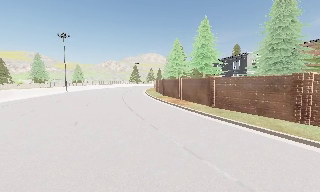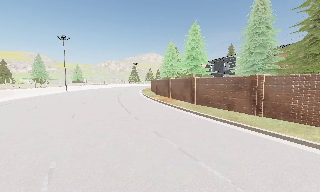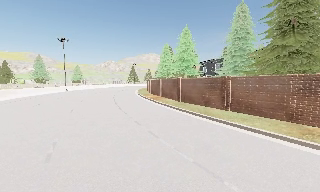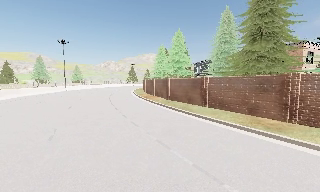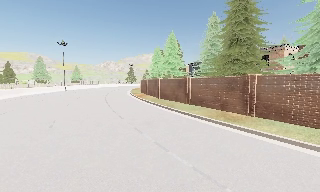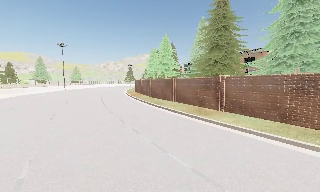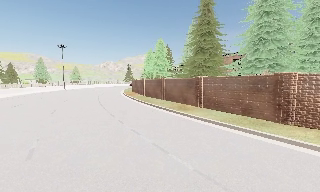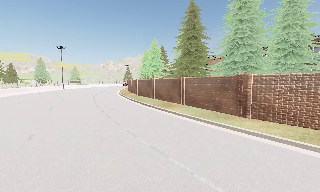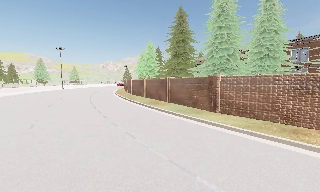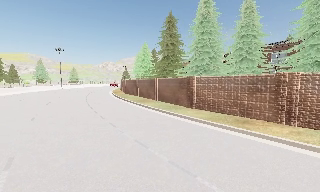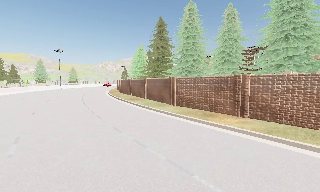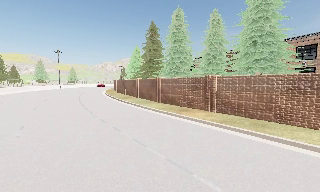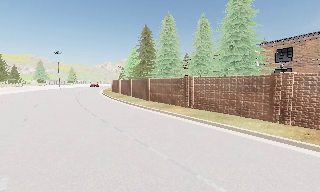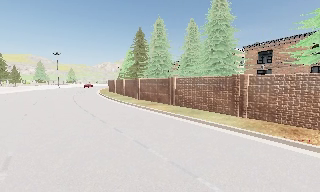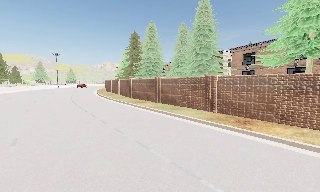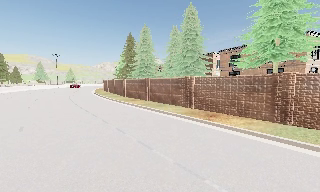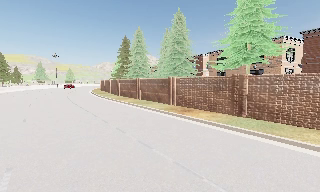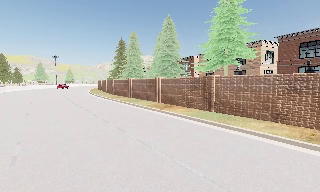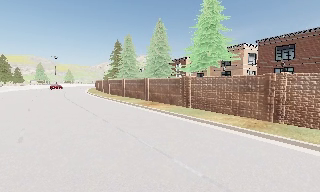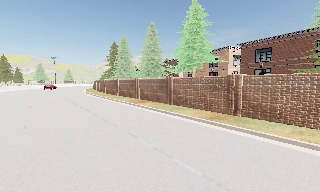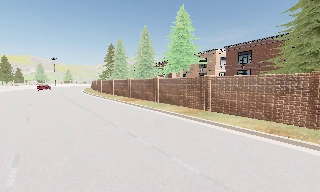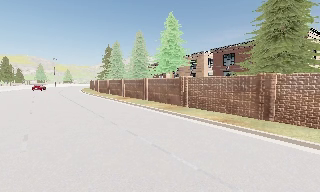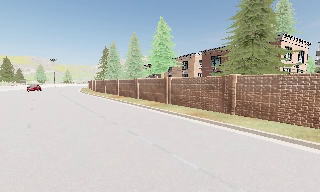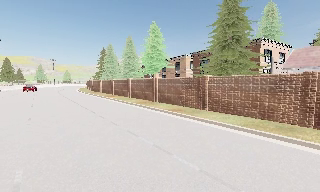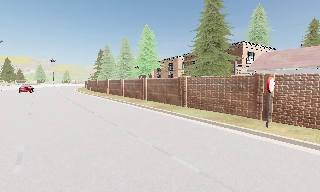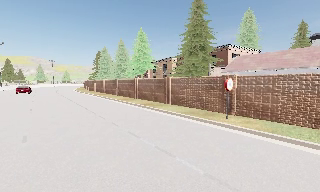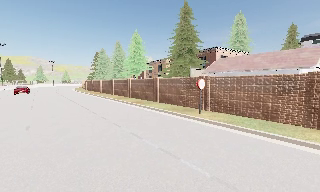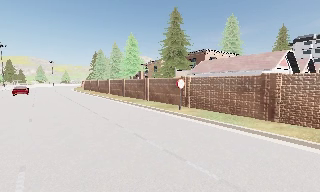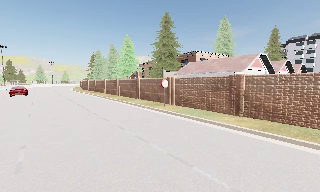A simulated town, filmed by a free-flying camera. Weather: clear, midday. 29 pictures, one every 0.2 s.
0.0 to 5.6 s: The camera travels backward and to its right, about 55 m, so what stands in front gets smaller.
The film runs backward here.
